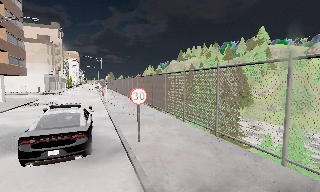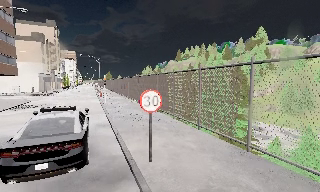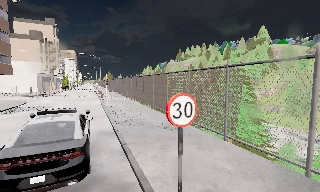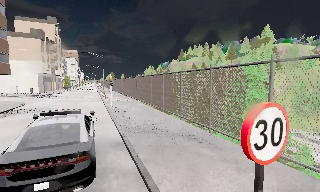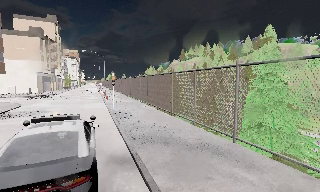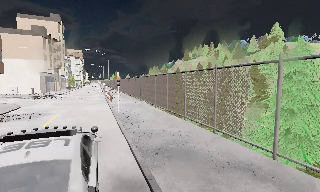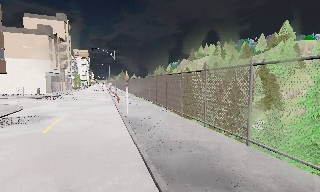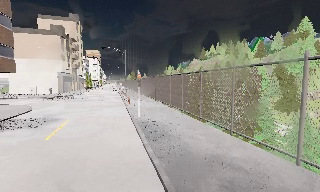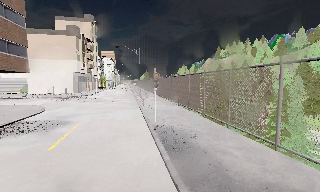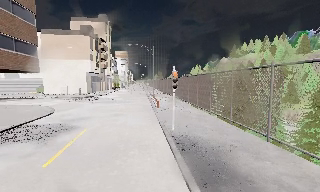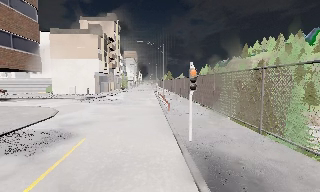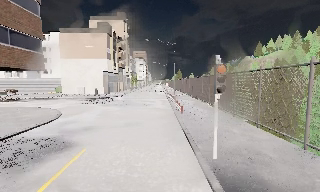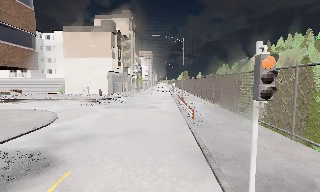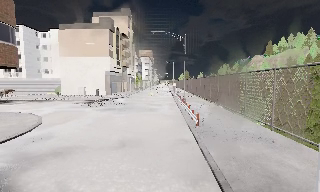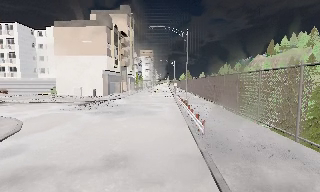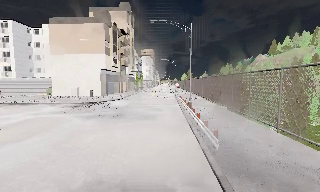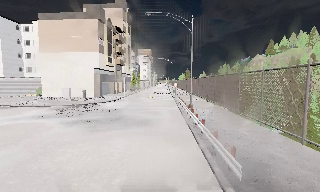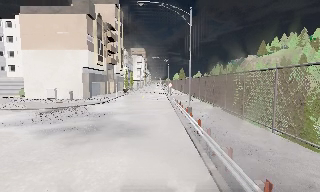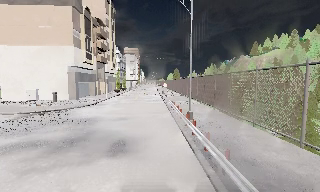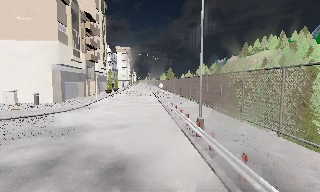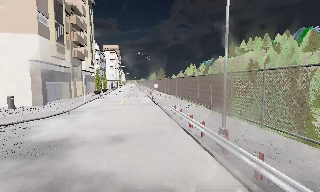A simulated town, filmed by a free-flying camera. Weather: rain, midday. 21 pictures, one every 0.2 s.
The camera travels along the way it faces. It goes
forward.
0.0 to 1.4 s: The camera travels forward and to its left, about 11 m, so what stands in front looms larger.
1.4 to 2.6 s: The camera pans to its left, which is counterclockwise from overhead, by about 20 degrees. It travels forward, about 9 m, so what stands in front looms larger.
2.6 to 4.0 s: The camera pans to its right, which is clockwise from overhead, by about 10 degrees. It travels forward, about 12 m, so what stands in front looms larger.
The film runs forward here.
